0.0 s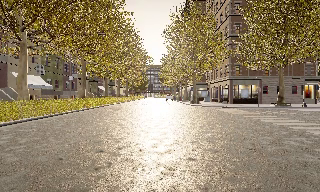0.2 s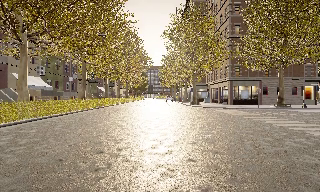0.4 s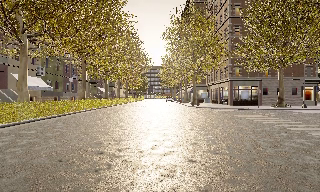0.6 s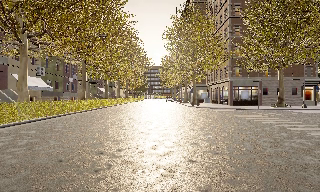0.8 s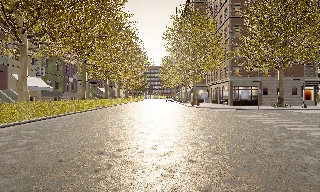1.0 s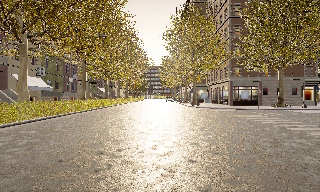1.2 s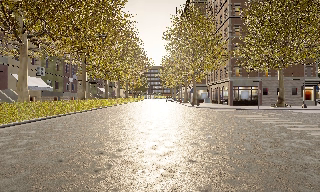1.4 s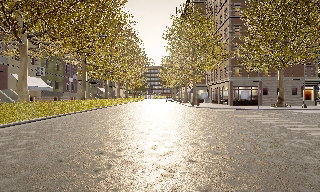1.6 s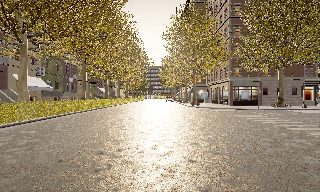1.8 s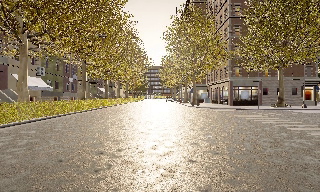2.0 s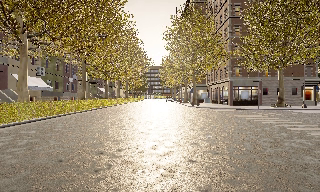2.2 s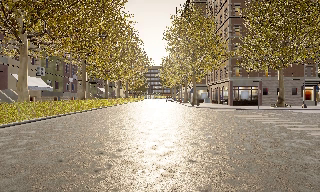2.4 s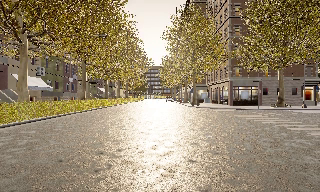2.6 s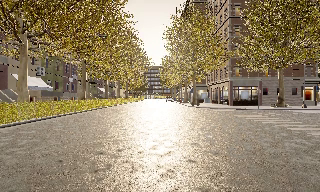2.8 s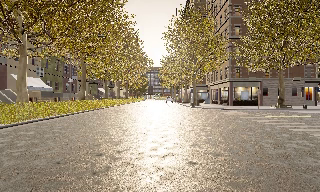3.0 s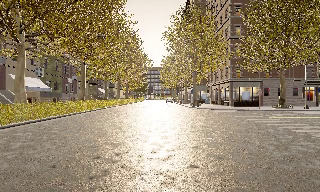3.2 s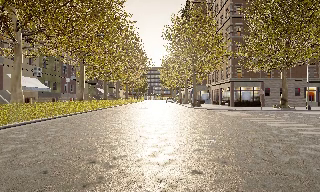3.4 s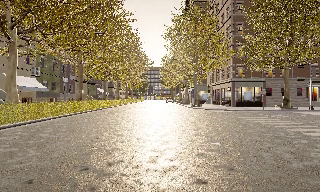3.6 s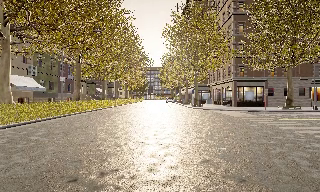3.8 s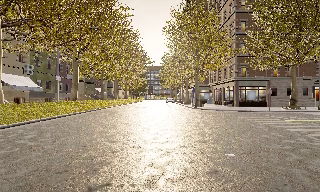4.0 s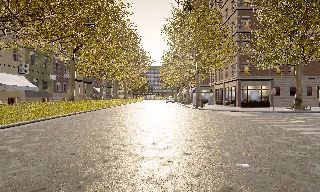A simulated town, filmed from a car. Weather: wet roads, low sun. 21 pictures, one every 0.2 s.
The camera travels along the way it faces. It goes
forward.
0.0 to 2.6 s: The camera keeps its place and its aim.
2.6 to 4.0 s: The camera travels forward, about 2.5 m, so what stands in front looms larger. It gains speed.
The film runs forward here.
